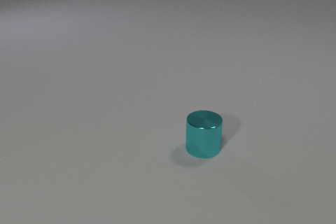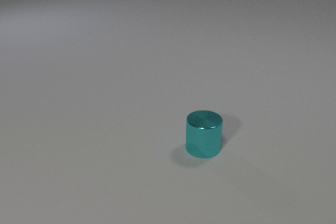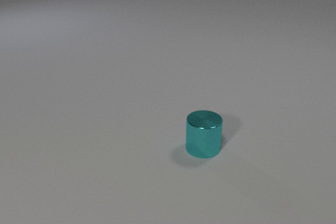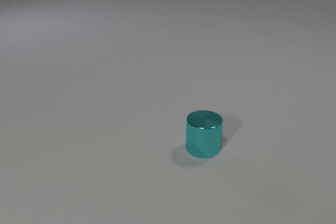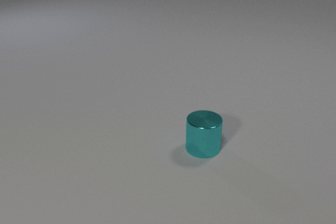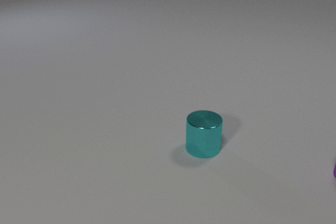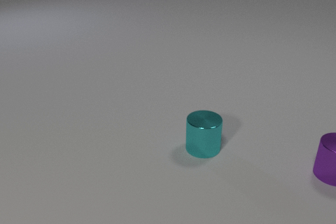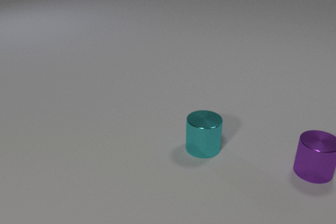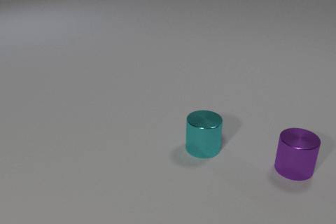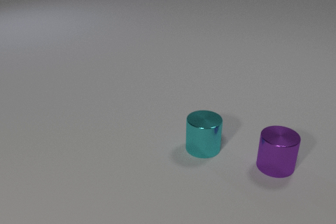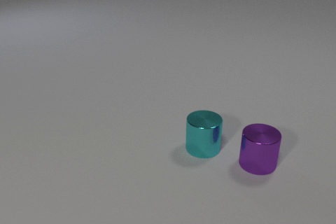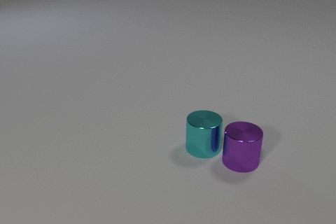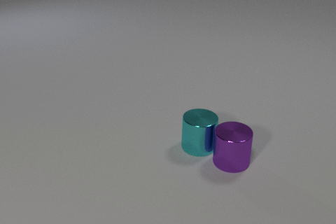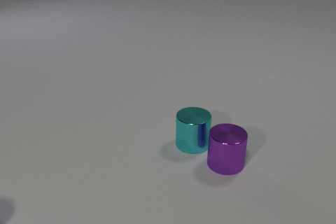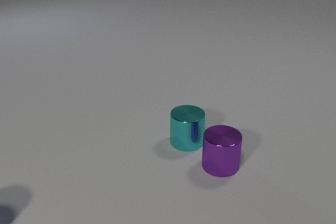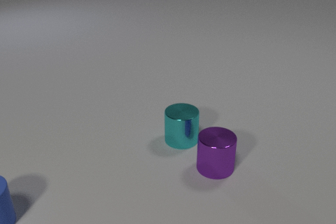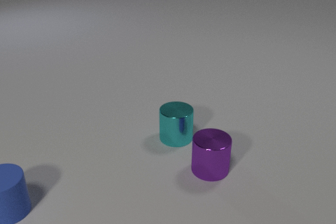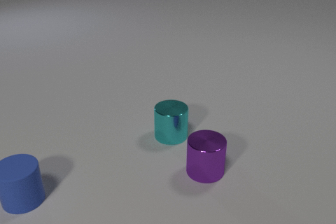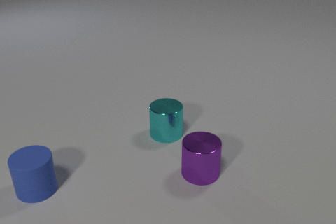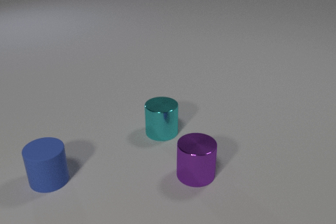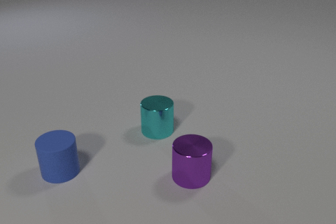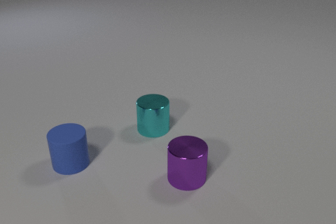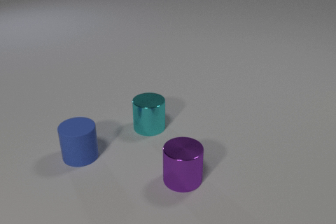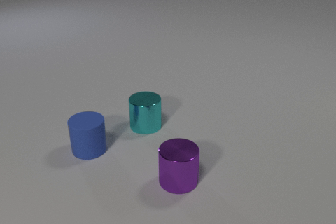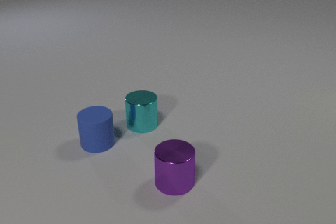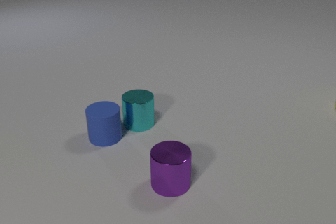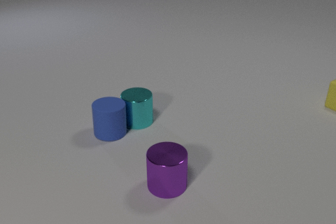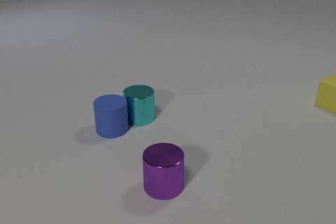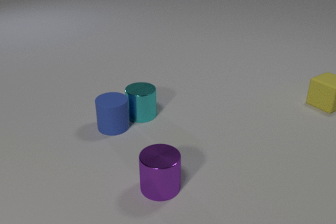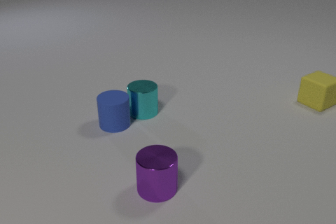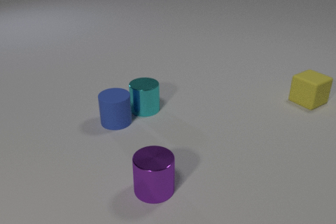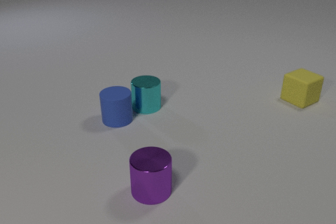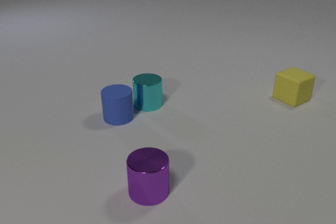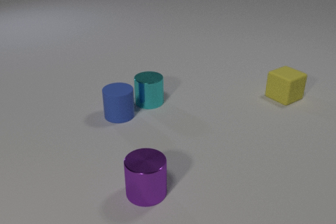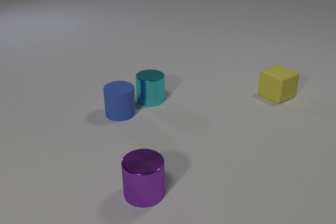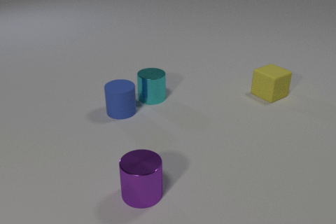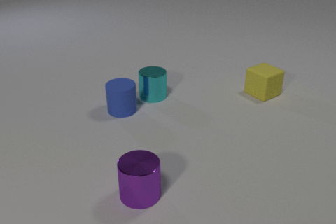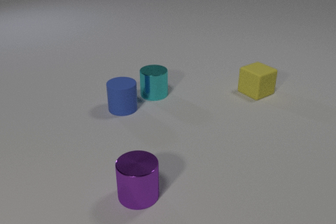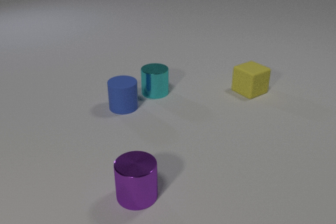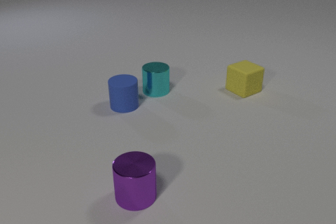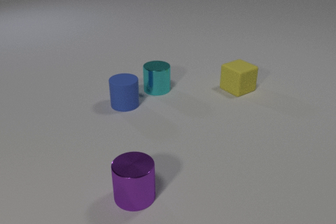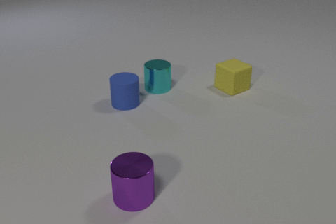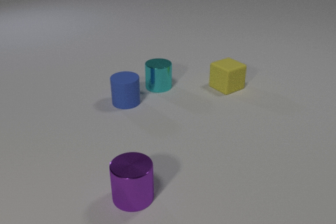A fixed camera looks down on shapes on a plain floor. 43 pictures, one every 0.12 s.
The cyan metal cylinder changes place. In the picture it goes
away from the camera.
The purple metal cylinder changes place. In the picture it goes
to the left.
0.00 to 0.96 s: The purple metal cylinder comes in at the right edge, slides to the left.
0.96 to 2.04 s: The purple metal cylinder slides to the left. The cyan metal cylinder slides to the left and away from the camera. The blue rubber cylinder comes in at the left edge, slides to the right and away from the camera. The purple metal cylinder and the cyan metal cylinder collide.
2.04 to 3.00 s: The purple metal cylinder slides to the left and toward the camera. The cyan metal cylinder slides to the left and away from the camera. The blue rubber cylinder slides to the right and away from the camera.
3.00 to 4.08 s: The purple metal cylinder slides to the left and toward the camera. The cyan metal cylinder slides away from the camera. The blue rubber cylinder slides away from the camera. The yellow rubber cube slides to the left. The cyan metal cylinder and the blue rubber cylinder collide.
4.08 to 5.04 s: The purple metal cylinder slides to the left. The cyan metal cylinder slides away from the camera. The blue rubber cylinder slides away from the camera. The yellow rubber cube slides to the left.
How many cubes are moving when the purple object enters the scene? 0.
How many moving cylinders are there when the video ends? 3.
Are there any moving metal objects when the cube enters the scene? yes.
